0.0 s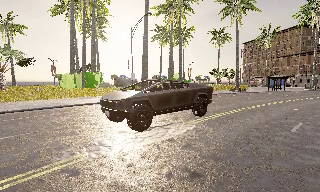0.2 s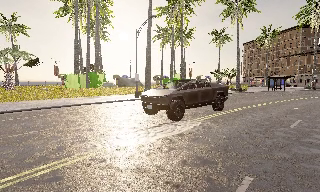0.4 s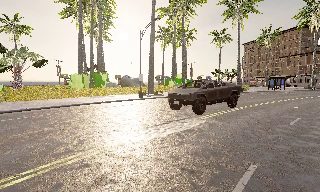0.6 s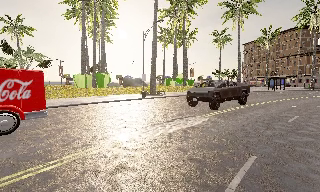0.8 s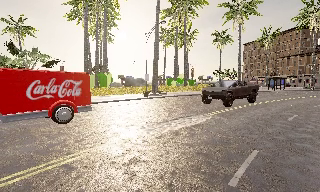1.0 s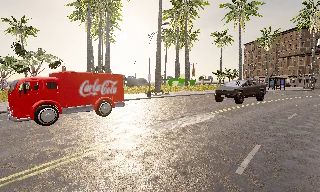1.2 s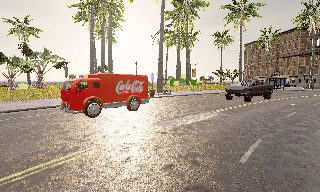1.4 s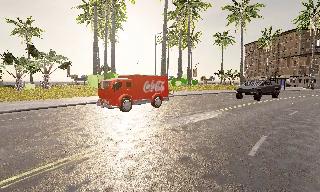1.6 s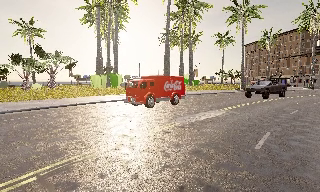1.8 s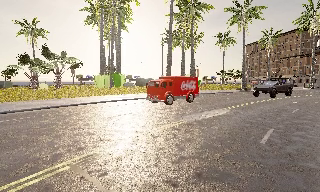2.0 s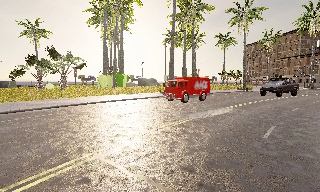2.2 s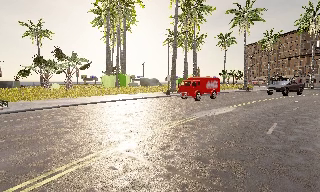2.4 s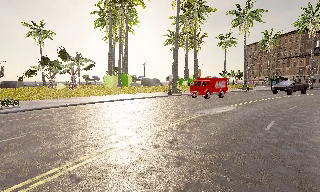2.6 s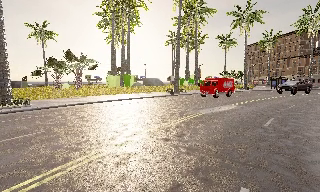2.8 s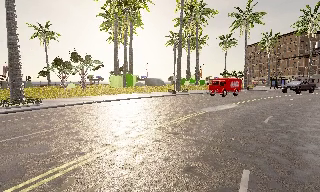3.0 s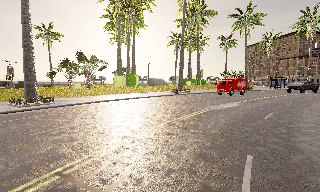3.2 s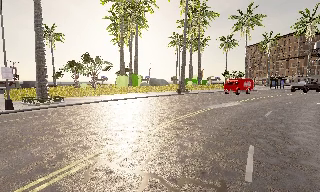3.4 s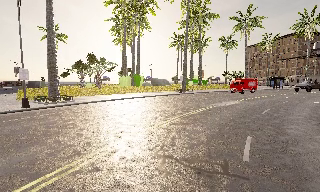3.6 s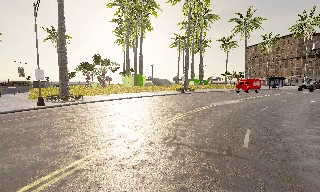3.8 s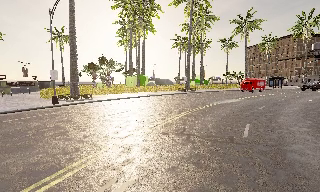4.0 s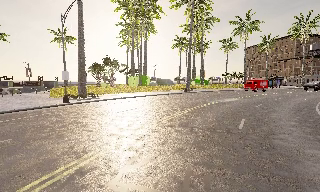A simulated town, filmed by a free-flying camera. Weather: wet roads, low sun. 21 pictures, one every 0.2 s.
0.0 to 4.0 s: The camera travels backward and to its left, about 14 m, so what stands in front gets smaller. It gains speed.
The film runs backward here.
